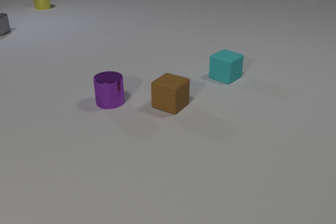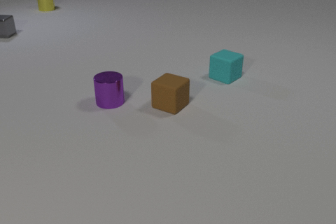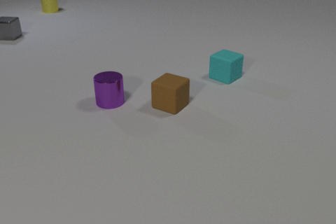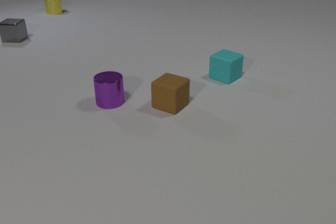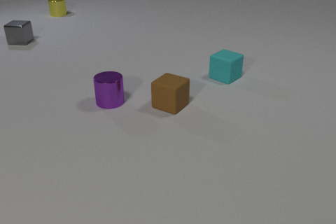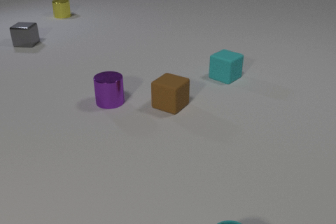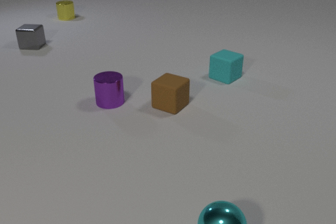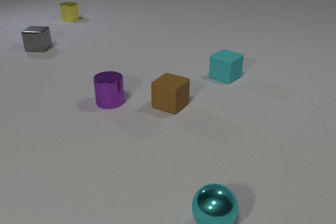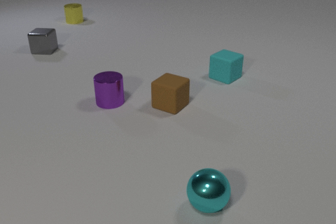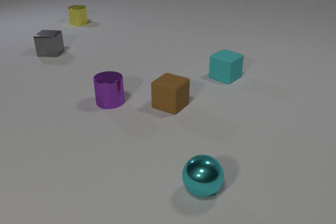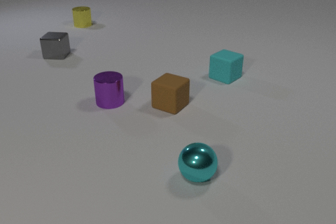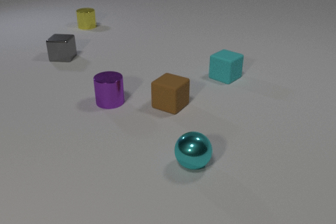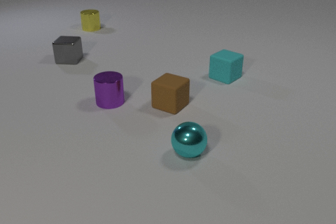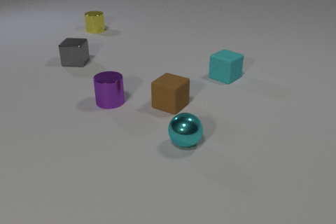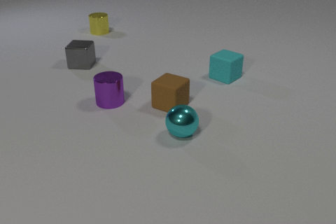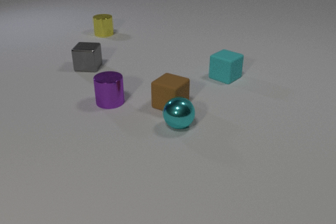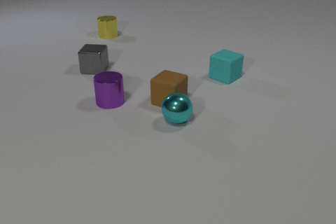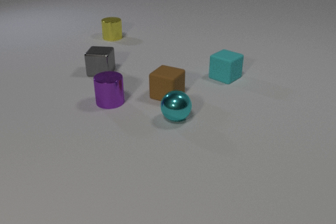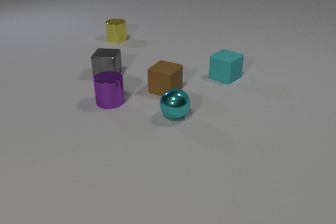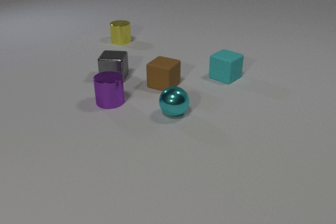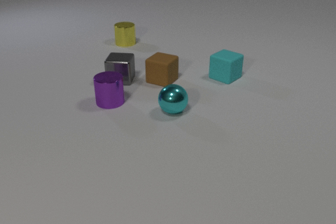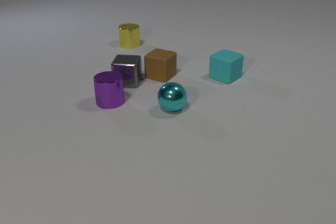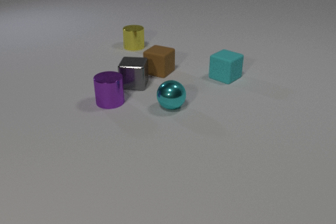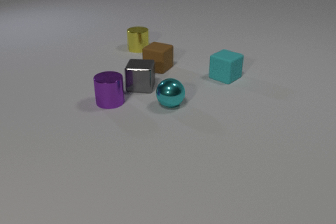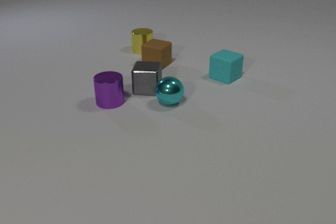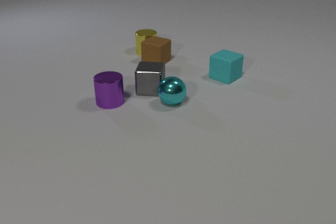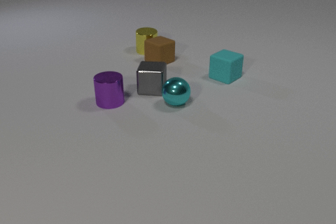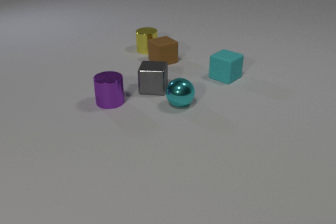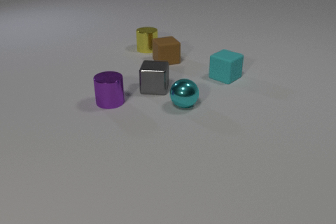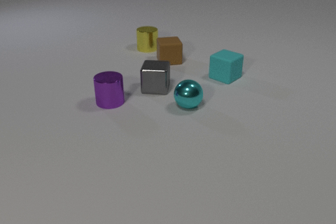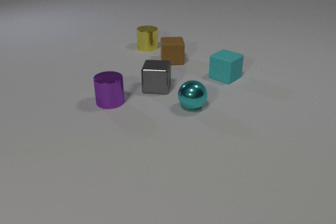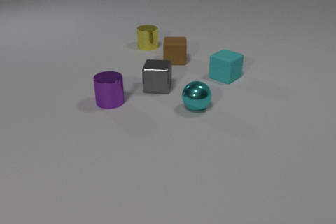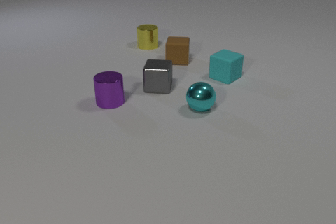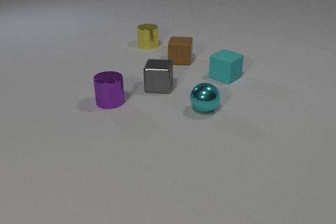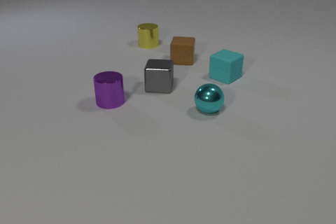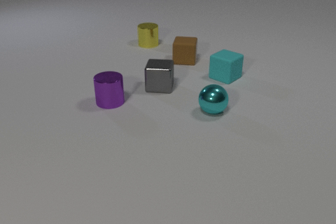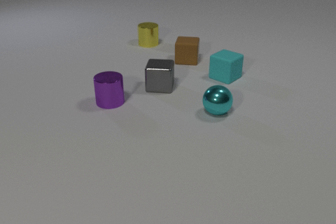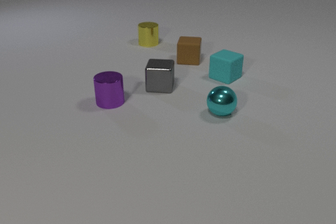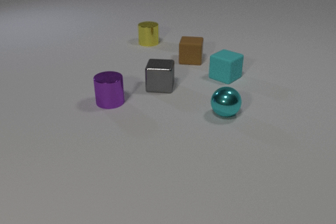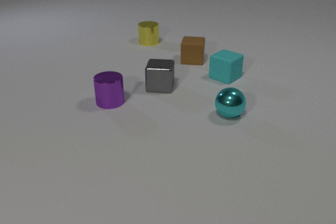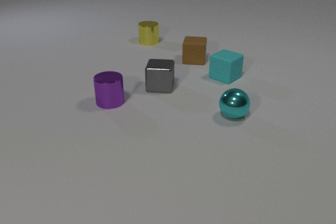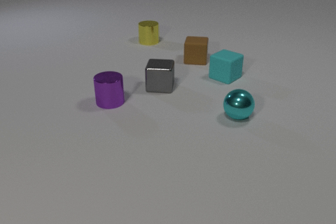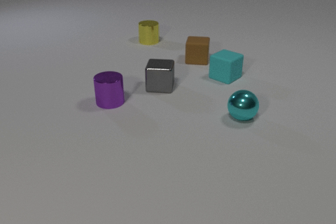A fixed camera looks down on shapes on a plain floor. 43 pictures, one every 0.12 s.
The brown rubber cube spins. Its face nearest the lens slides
to the left.
The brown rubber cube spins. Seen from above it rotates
clockwise.
0.00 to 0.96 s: The cyan metal sphere comes in at the bottom edge, rolls away from the camera. The gray metal cube slides toward the camera and to the right. The yellow metal cylinder slides toward the camera and to the right.
0.96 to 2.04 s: The cyan metal sphere rolls away from the camera. The brown rubber cube slides away from the camera. The gray metal cube slides toward the camera and to the right. The yellow metal cylinder slides toward the camera and to the right. The cyan metal sphere and the brown rubber cube collide.
2.04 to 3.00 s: The cyan metal sphere rolls away from the camera. The brown rubber cube slides away from the camera. The gray metal cube slides to the right and toward the camera. The yellow metal cylinder slides toward the camera and to the right. The cyan metal sphere and the gray metal cube collide. The brown rubber cube and the yellow metal cylinder collide.
3.00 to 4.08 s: The cyan metal sphere rolls to the right. The brown rubber cube slides to the right, spins clockwise seen from above by about 75 degrees, its near face sliding to the left. The gray metal cube slides to the right and away from the camera. The yellow metal cylinder slides away from the camera.
4.08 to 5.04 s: The cyan metal sphere rolls to the right. The brown rubber cube slides to the right. The yellow metal cylinder slides away from the camera.
Are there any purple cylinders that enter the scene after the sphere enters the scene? no.
What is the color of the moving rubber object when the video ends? brown.
How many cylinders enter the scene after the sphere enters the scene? 0.
